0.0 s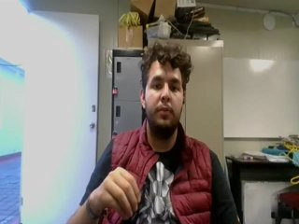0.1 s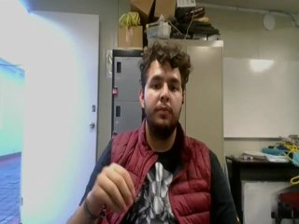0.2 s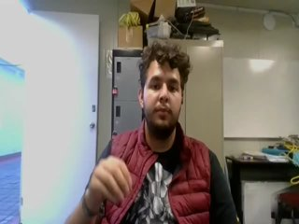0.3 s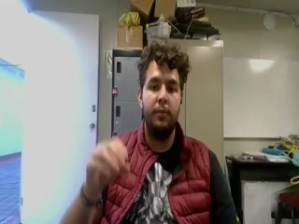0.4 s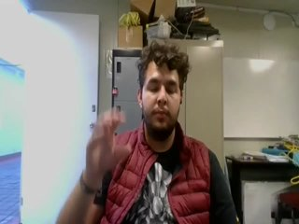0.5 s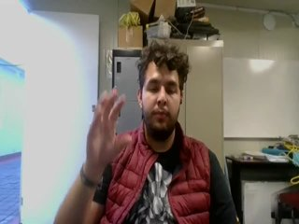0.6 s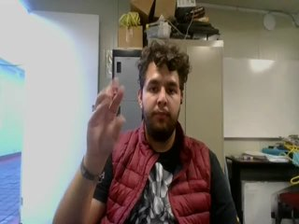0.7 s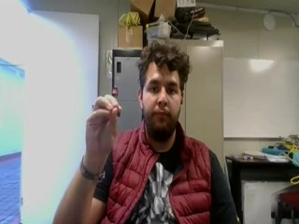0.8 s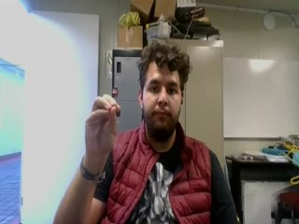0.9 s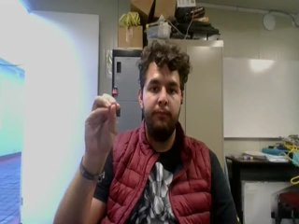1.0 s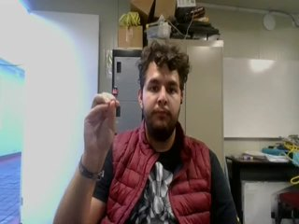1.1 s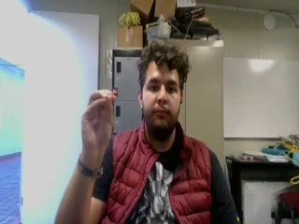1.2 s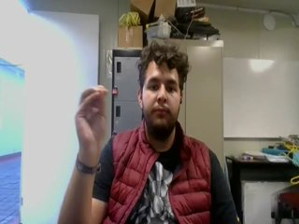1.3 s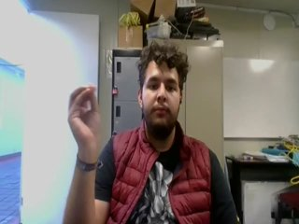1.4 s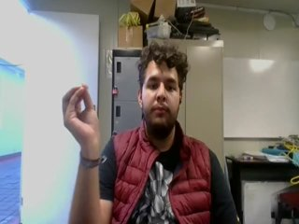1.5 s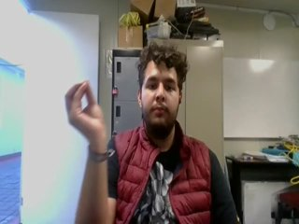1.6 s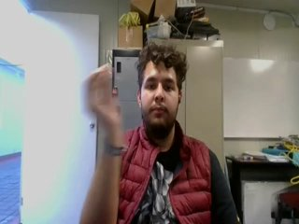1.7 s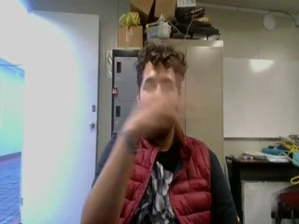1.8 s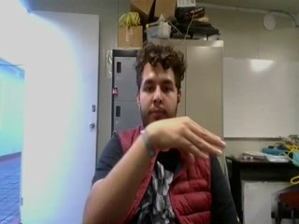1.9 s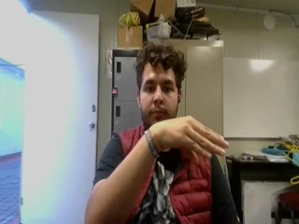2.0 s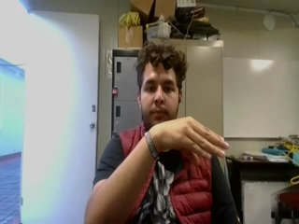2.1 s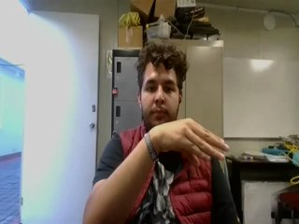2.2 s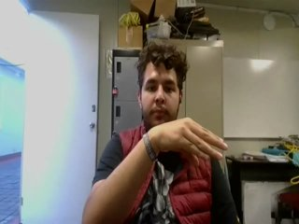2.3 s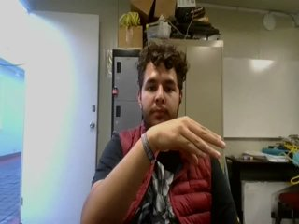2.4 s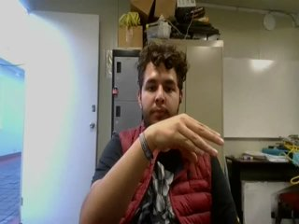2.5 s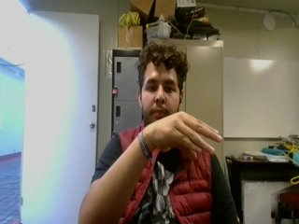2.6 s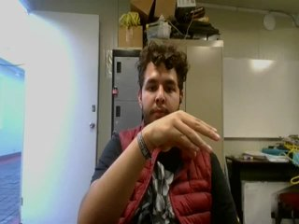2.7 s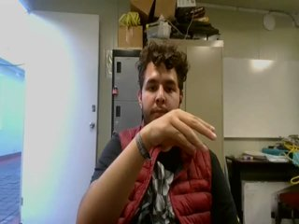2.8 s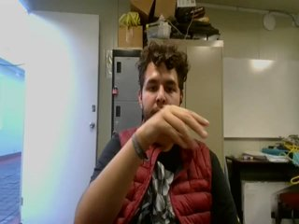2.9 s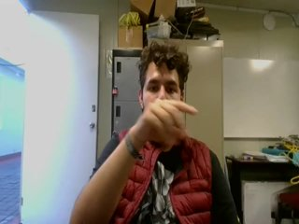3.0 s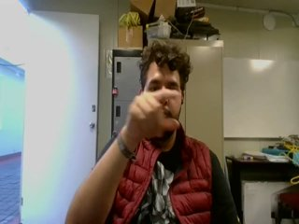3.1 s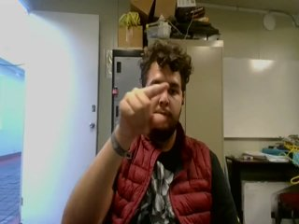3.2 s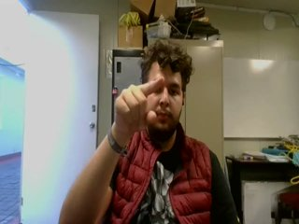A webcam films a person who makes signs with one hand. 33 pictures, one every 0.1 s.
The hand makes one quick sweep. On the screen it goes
to the right.
0.2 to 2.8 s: On the screen the hand sweeps to the right. The name of the sign: Throw left.
2.9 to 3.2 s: Pointing with one finger.
